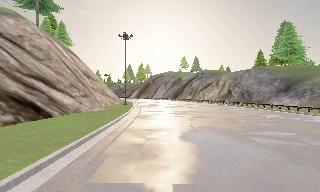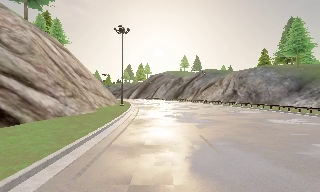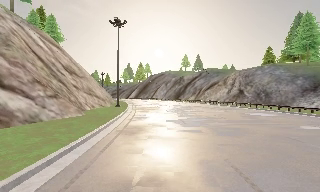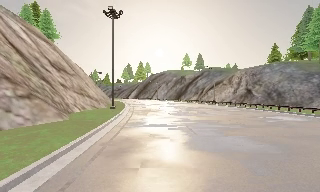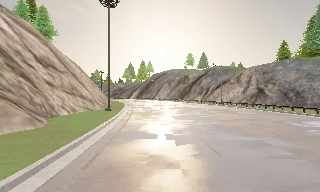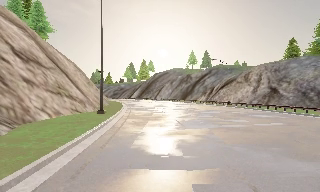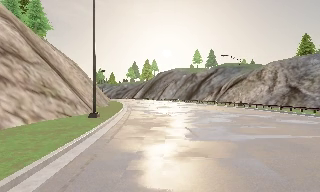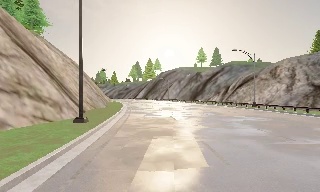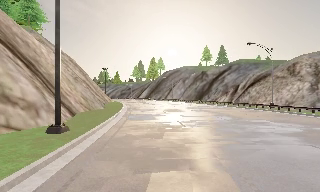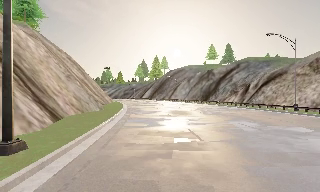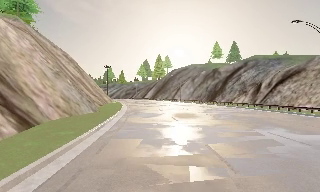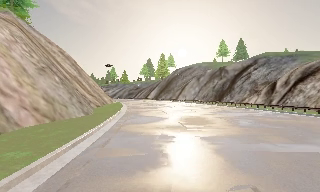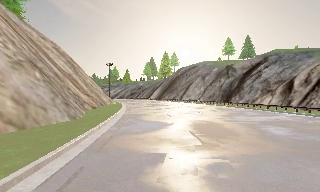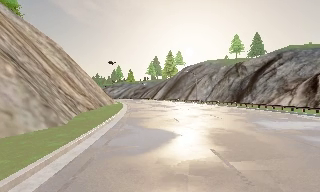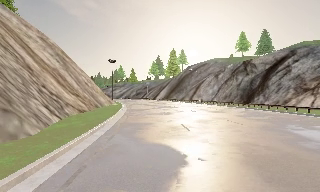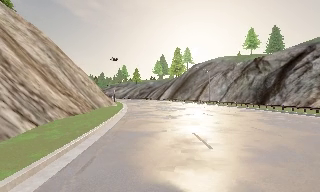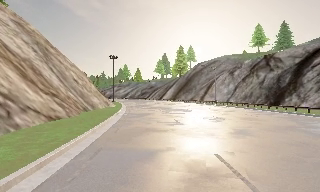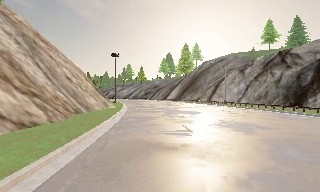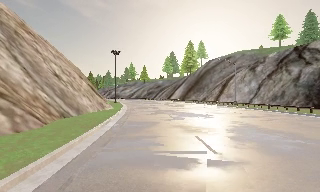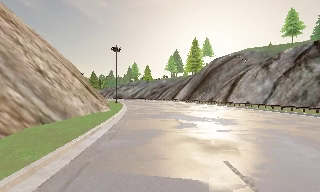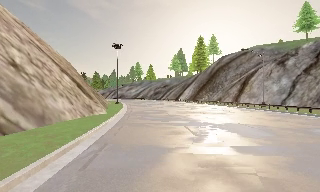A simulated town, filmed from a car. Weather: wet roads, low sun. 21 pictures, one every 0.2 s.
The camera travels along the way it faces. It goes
forward.
0.0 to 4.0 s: The camera pans to its left, which is counterclockwise from overhead, by about 20 degrees. It travels forward, about 50 m, so what stands in front looms larger.
The film runs forward here.
